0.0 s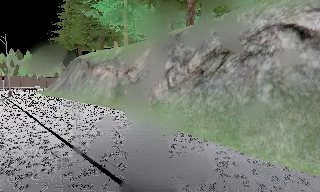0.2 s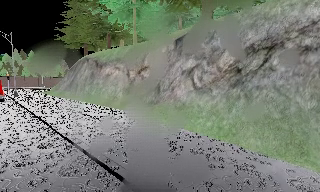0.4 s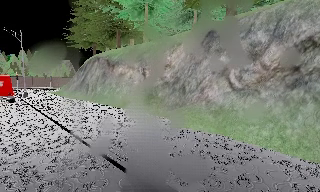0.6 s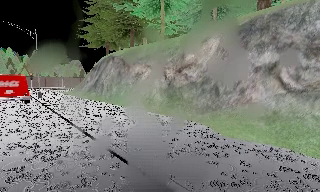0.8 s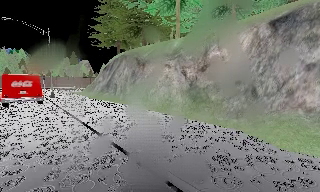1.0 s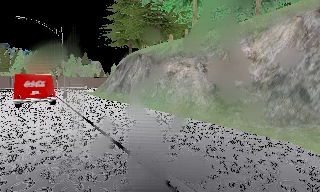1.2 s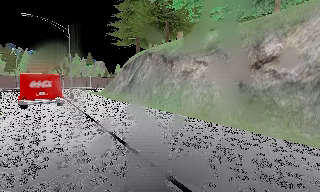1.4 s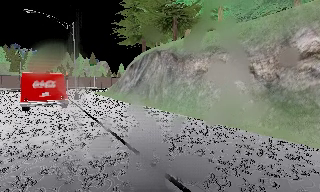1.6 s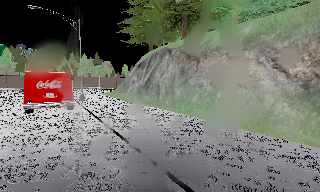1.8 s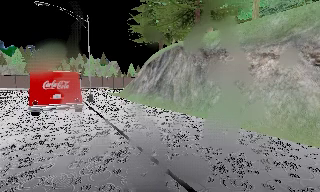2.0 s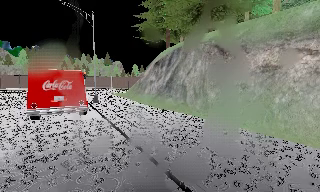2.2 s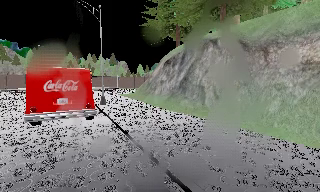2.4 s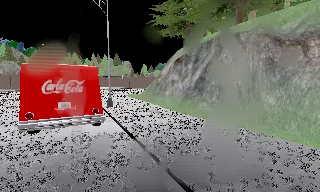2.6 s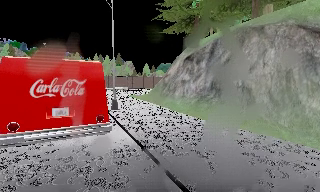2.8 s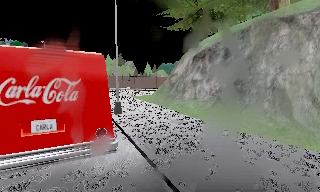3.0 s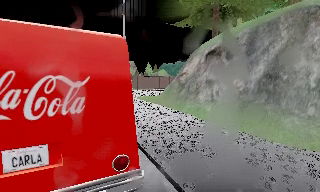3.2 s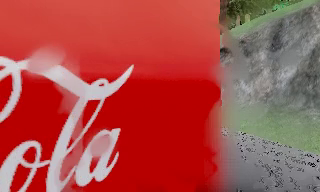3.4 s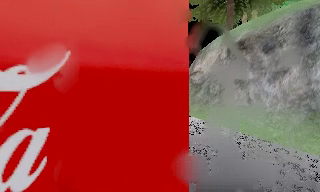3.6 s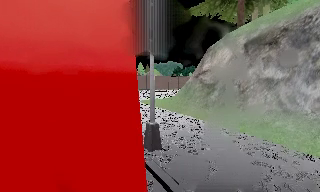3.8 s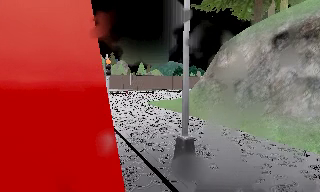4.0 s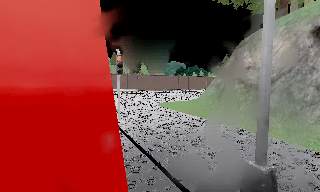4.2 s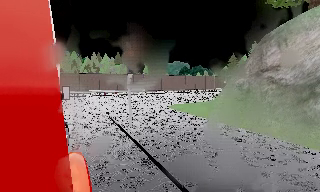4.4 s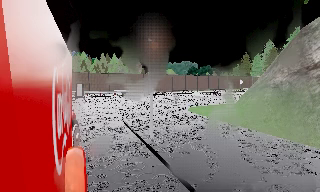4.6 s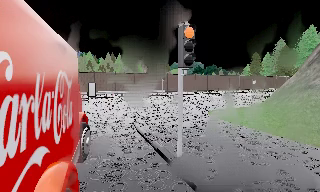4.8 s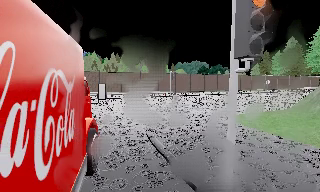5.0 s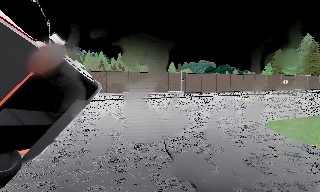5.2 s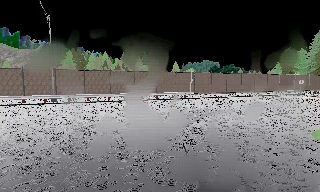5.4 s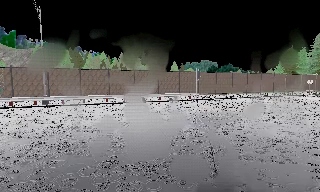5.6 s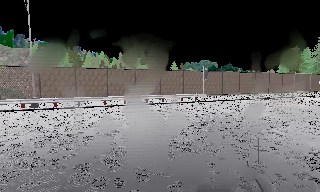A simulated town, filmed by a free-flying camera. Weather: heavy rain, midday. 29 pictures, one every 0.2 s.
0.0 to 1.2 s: The camera pans to its left, which is counterclockwise from overhead, by about 10 degrees. It travels forward and to its left, about 8 m, so what stands in front looms larger.
1.2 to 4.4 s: The camera pans to its left, which is counterclockwise from overhead, by about 10 degrees. It travels forward and to its left, about 20 m, so what stands in front looms larger.
4.4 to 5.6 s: The camera travels forward, about 9 m, so what stands in front looms larger.
The film runs forward here.
